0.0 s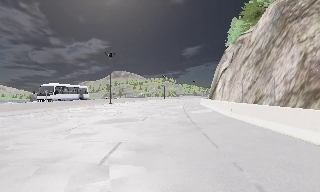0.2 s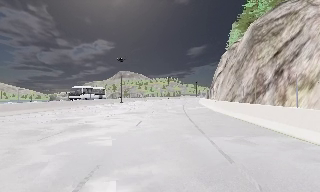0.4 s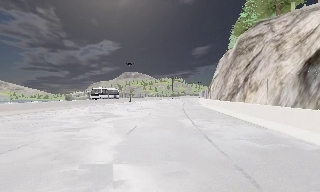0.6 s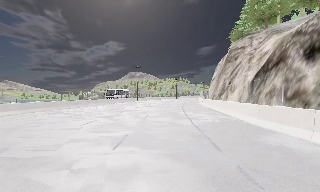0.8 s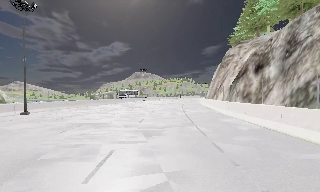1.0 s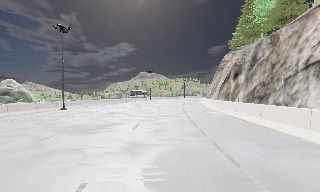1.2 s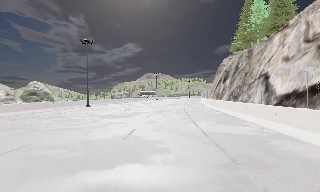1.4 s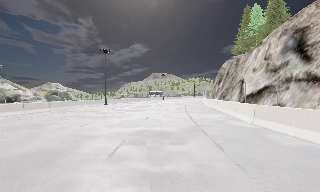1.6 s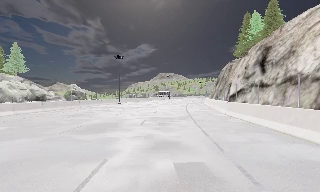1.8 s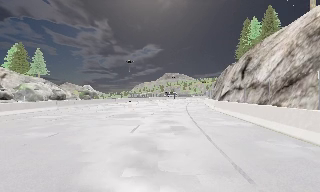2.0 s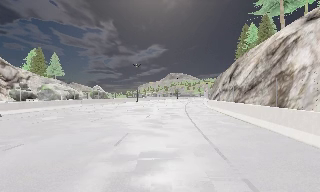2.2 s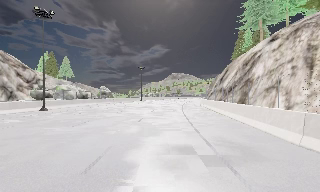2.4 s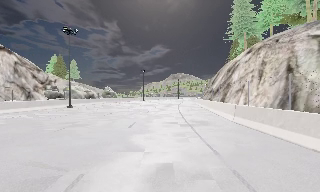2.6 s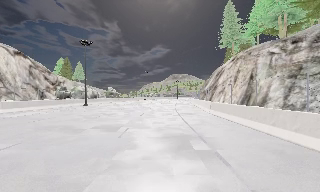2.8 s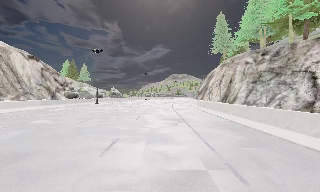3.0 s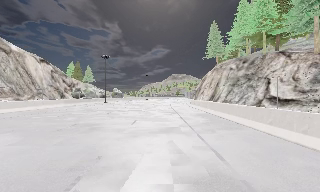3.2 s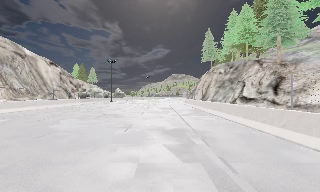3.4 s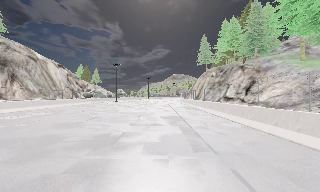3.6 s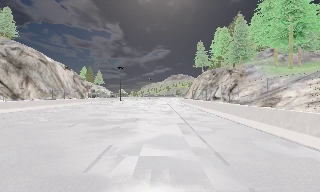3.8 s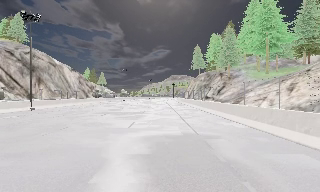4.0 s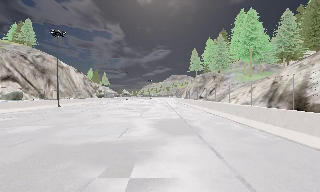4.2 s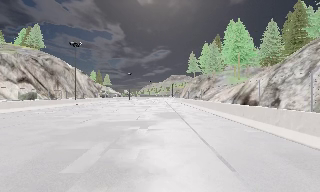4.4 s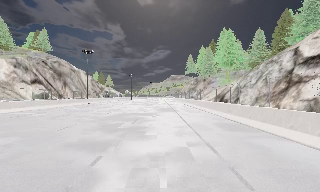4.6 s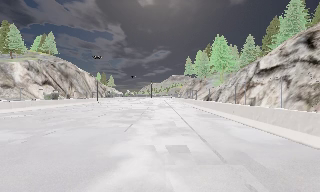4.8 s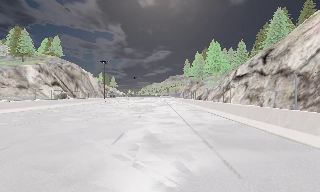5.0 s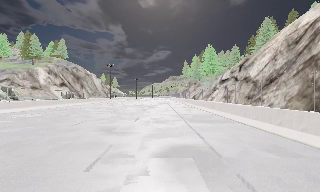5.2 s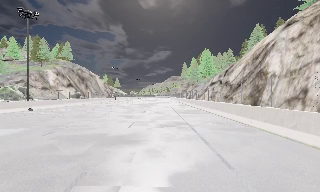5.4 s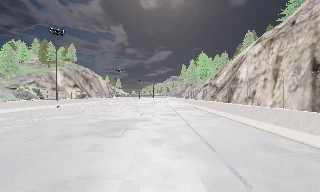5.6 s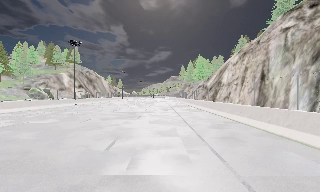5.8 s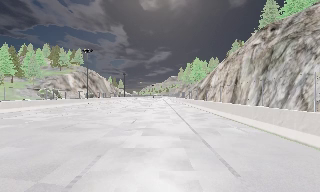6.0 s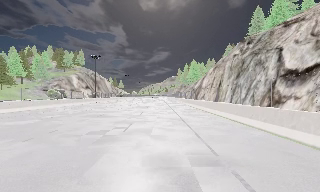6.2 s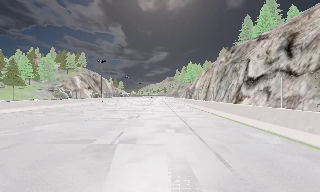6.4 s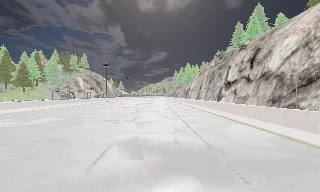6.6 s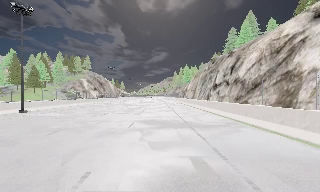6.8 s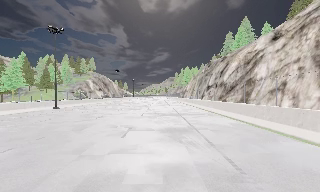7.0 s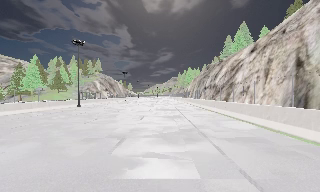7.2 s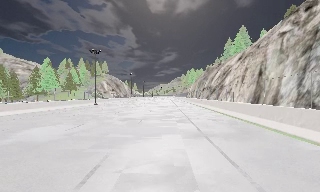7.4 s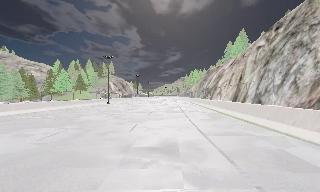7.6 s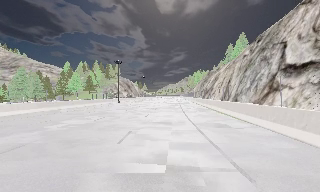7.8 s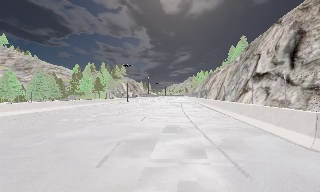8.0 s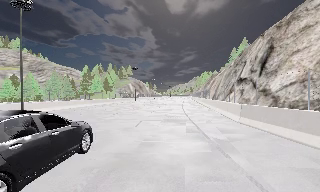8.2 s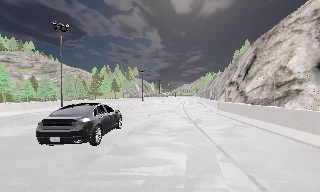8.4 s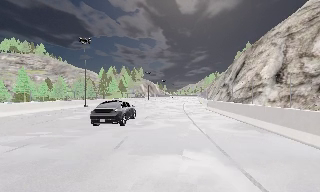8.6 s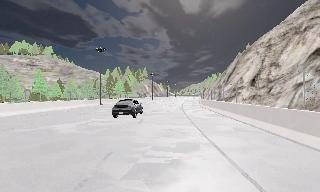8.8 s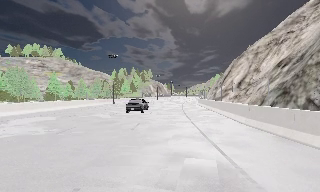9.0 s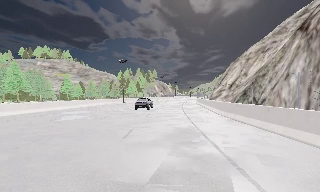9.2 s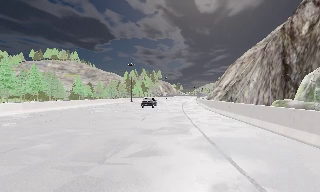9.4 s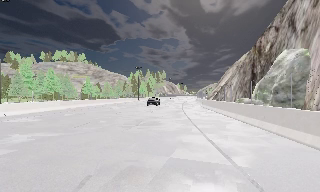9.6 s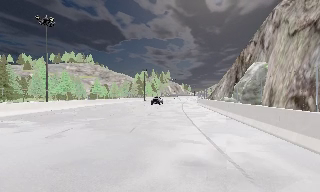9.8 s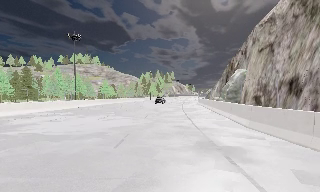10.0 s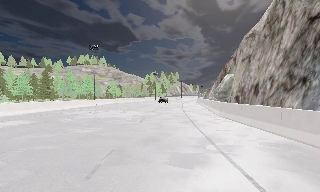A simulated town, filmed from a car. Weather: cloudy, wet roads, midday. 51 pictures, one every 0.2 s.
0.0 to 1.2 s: The camera swings to its left by about 10 degrees, and the scene slides to the right. It travels backward, about 30 m, so what stands in front gets smaller.
1.2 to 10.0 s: The camera pans to its left, which is counterclockwise from overhead, by about 35 degrees. It travels backward, about 230 m.
The film runs backward here.
